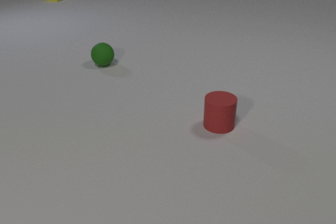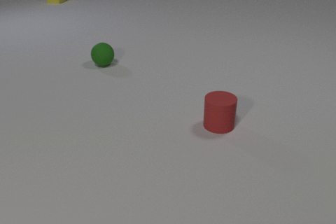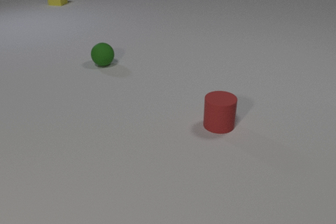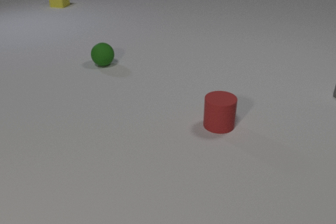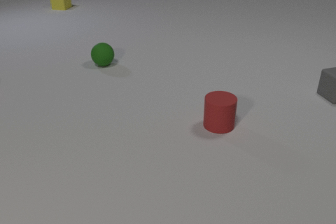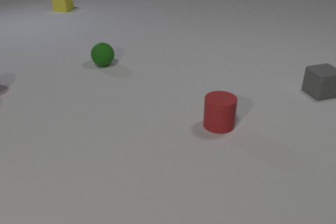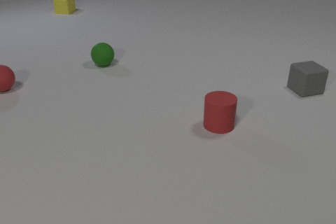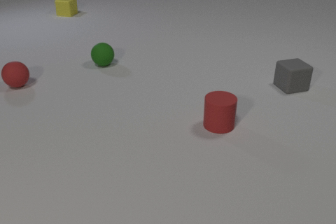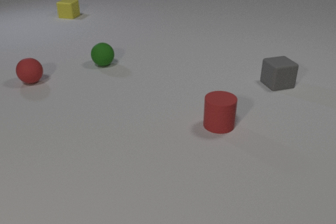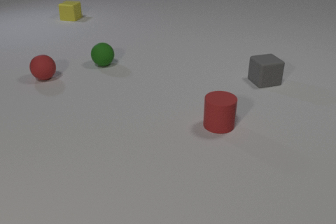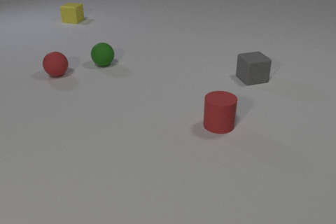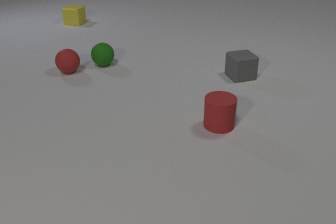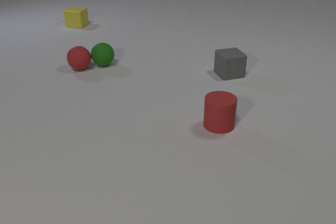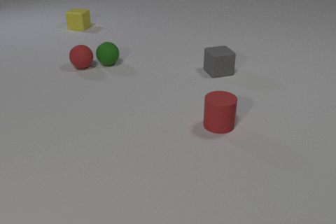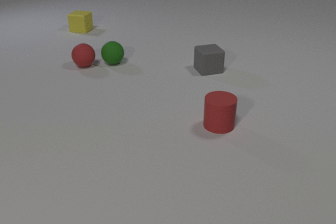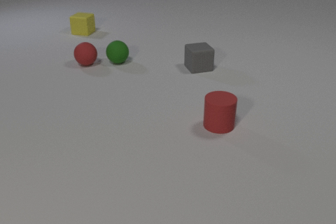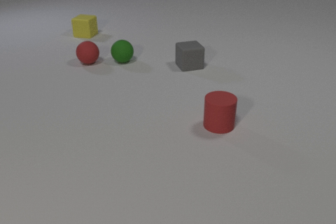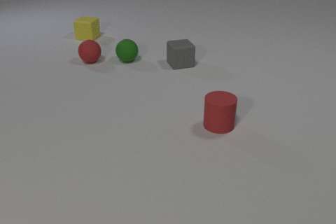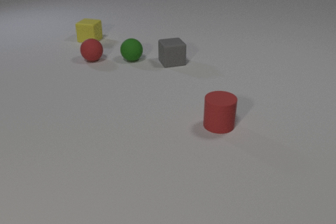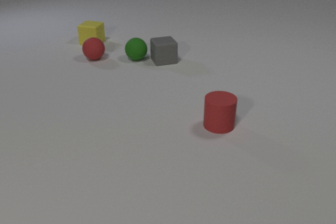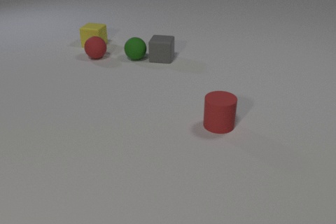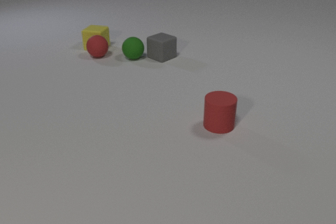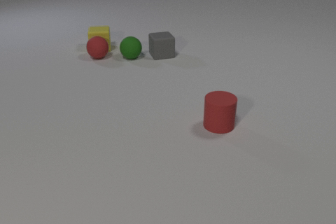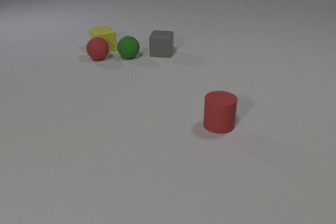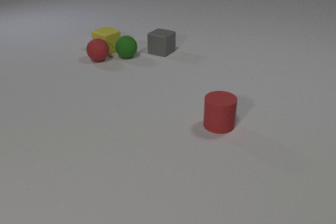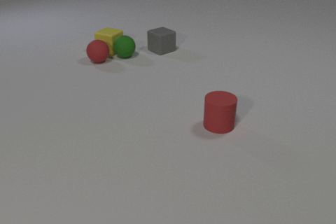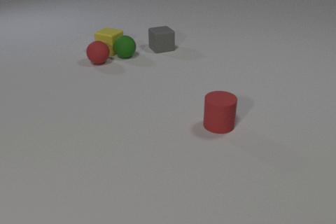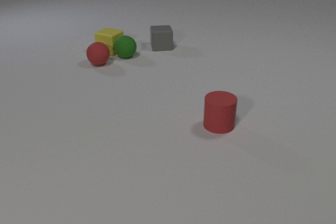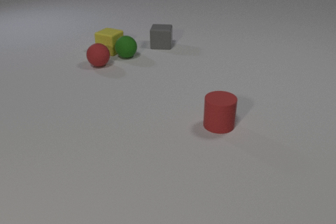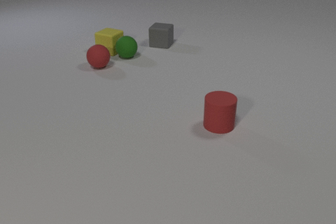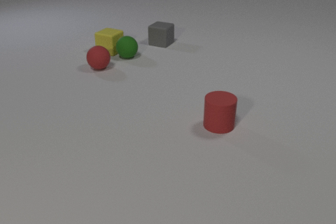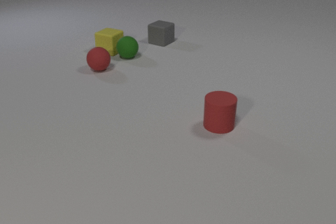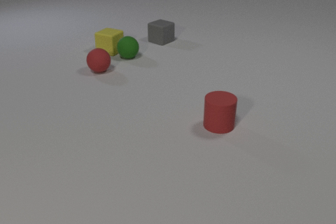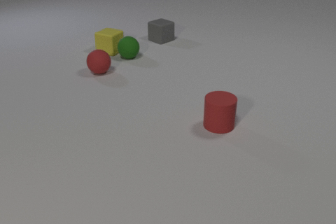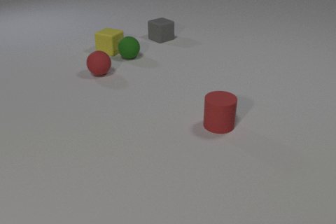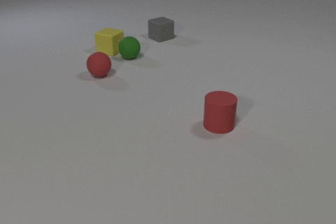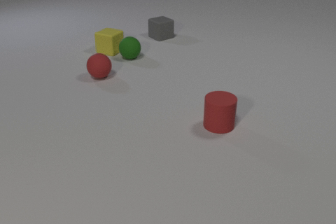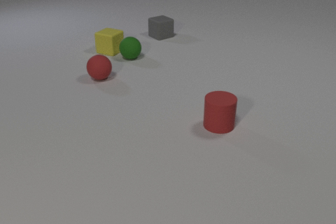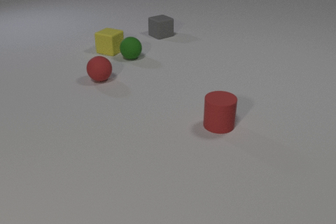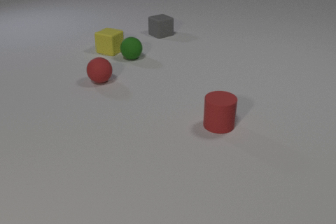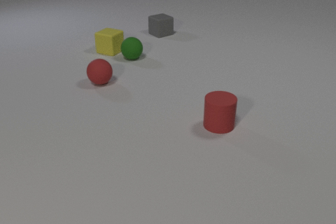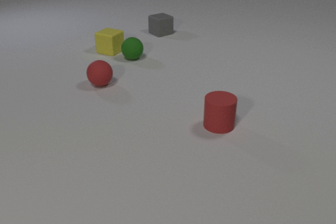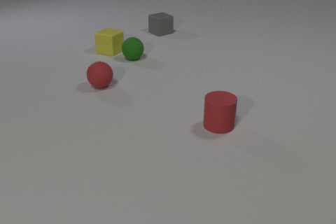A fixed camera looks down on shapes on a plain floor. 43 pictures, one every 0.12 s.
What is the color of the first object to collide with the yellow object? red.
How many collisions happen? 4.
Are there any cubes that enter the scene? yes.
0.00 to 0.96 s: The red rubber sphere comes in at the left edge, rolls to the right. The yellow rubber cube slides toward the camera. The gray rubber cube comes in at the right edge, slides to the left.
0.96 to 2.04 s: The red rubber sphere rolls to the right and away from the camera. The green rubber sphere rolls to the right. The yellow rubber cube slides toward the camera. The gray rubber cube slides to the left. The red rubber sphere and the green rubber sphere collide.
2.04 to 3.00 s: The red rubber sphere rolls to the right. The green rubber sphere rolls away from the camera. The yellow rubber cube slides toward the camera and to the right, spins so that its near face slides to the right, counterclockwise seen from above. The gray rubber cube slides away from the camera and to the left, spins clockwise seen from above by about 165 degrees, its near face sliding to the left. The green rubber sphere and the gray rubber cube collide. The red rubber sphere and the yellow rubber cube collide. The green rubber sphere and the yellow rubber cube collide.
3.00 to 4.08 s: The red rubber sphere rolls toward the camera. The green rubber sphere moves, and ends about where it began. The gray rubber cube slides away from the camera, spins clockwise seen from above by about 90 degrees, its near face sliding to the left.
4.08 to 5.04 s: The red rubber sphere rolls toward the camera. The gray rubber cube slides away from the camera.
